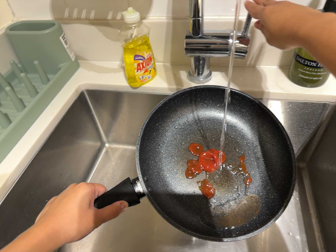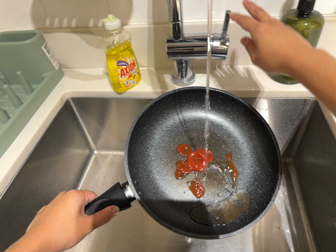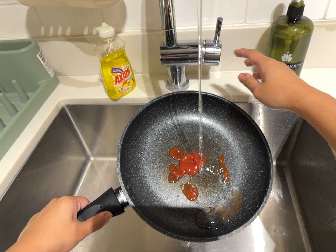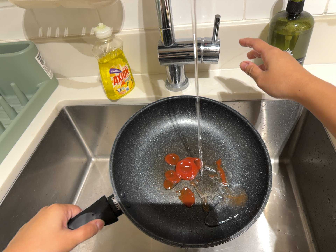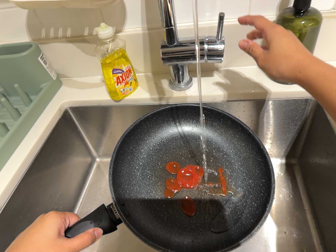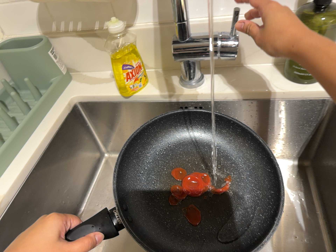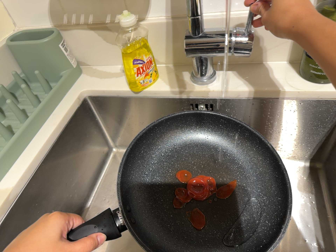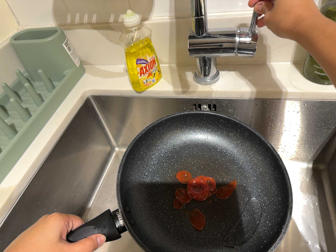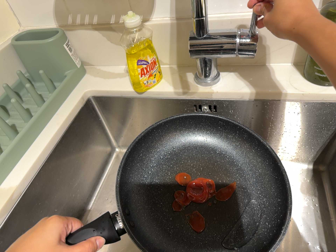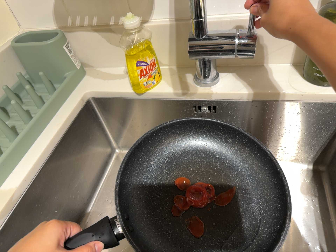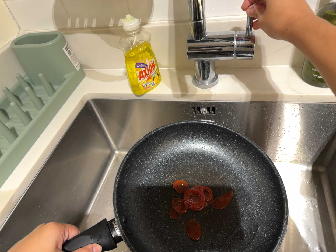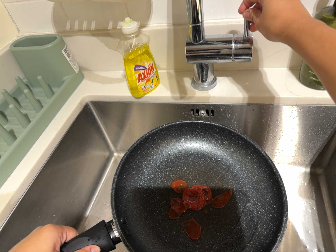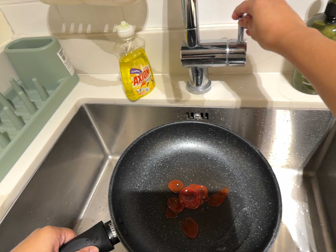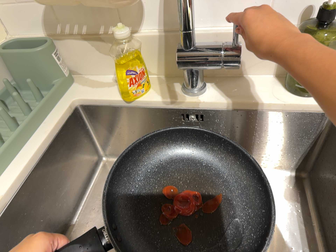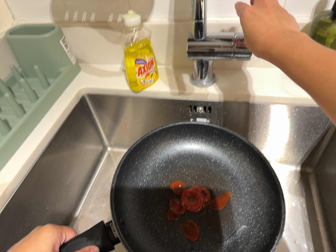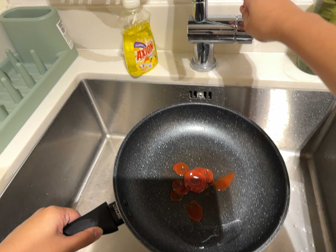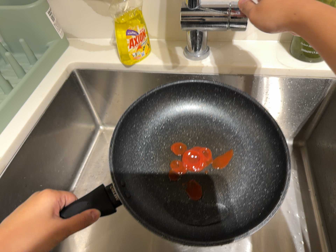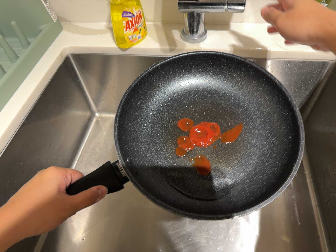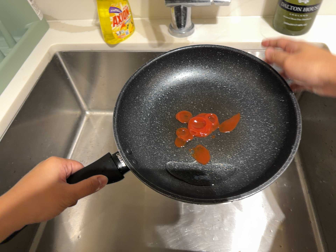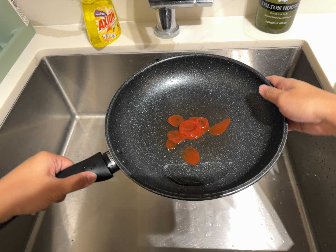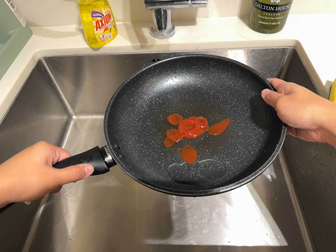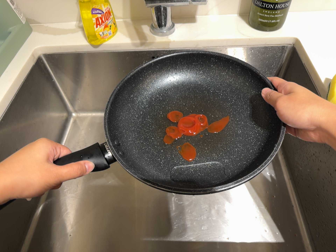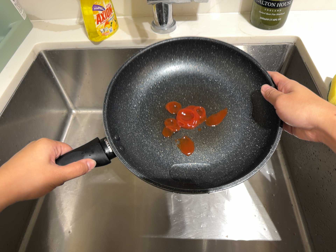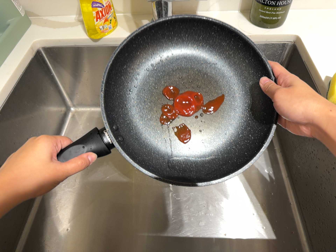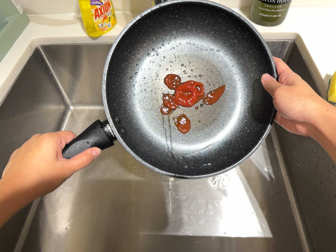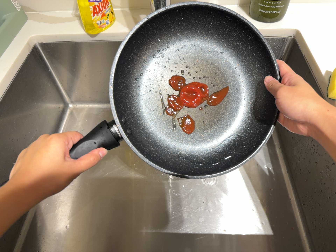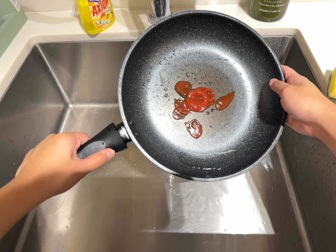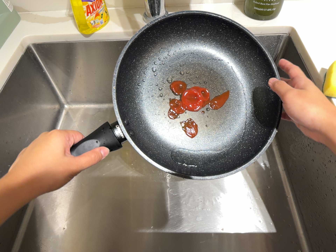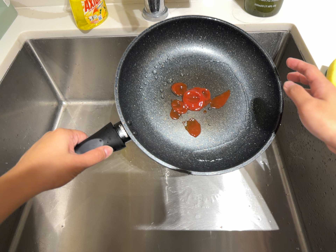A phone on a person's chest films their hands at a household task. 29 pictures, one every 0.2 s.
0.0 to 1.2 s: The camera shifts only a little, or ends up much as it began.
1.2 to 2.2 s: The camera keeps its place and its aim.
2.2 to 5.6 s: The scene slides to the left, as the camera pans about 15 degrees to its right. It travels toward the bottom of its view, about 7 cm, so close, fixed things drift upward. Its aim tips toward the bottom of its view by about 10 degrees, and the scene shifts upward.
The film runs backward here.
